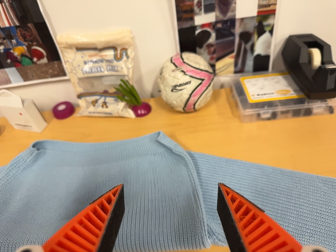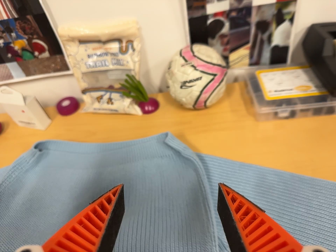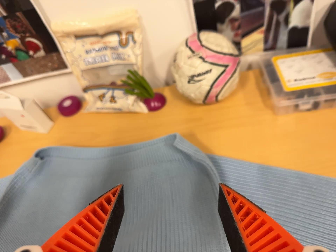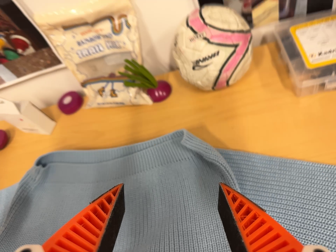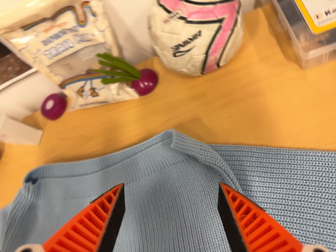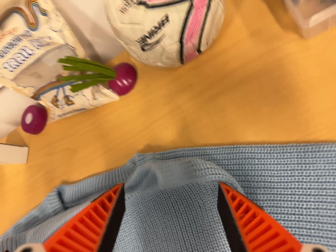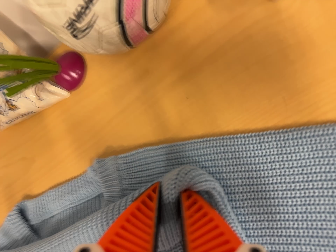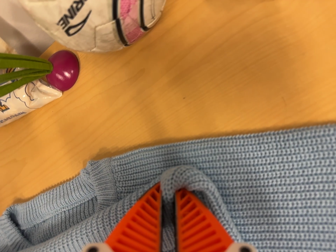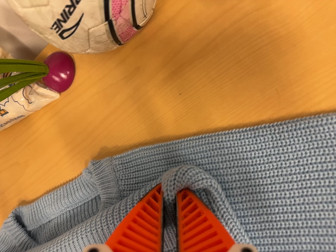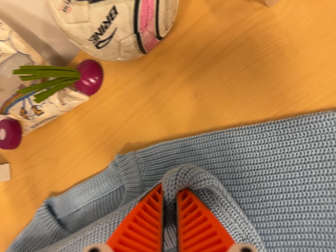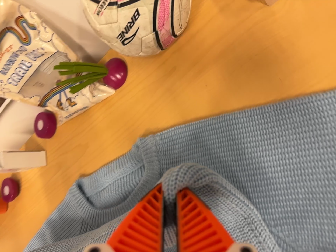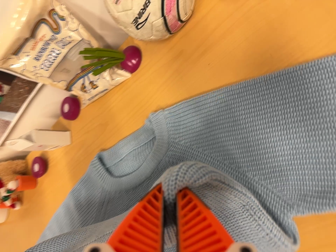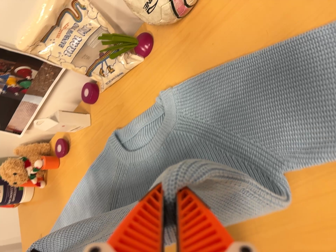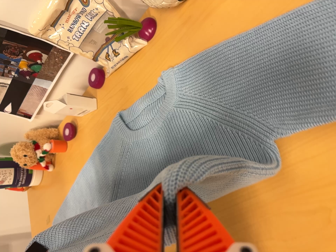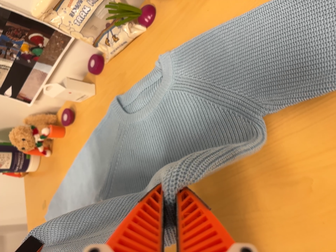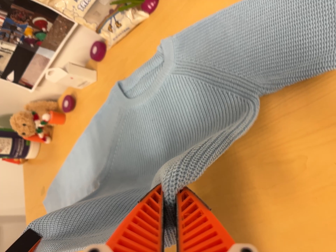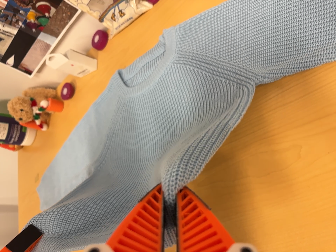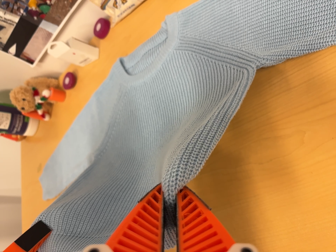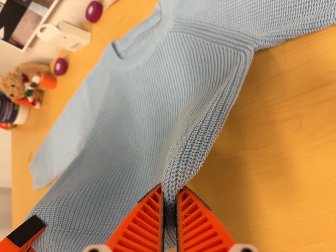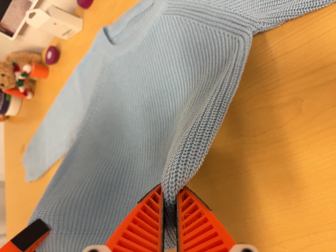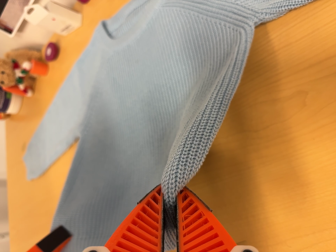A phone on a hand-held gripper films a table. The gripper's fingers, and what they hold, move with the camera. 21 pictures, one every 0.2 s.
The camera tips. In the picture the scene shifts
upward.
0.0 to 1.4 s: The camera travels forward, toward the top of its view and to its right, about 34 cm. Its aim tips toward the bottom of its view by about 30 degrees. It rolls about its line of sight by about 35 degrees, and the scene rotates counterclockwise.
1.4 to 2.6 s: The camera pans to its left by about 20 degrees. It travels backward and toward the bottom of its view, about 24 cm, so what stands in front gets smaller.
2.6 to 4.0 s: The camera travels toward the bottom of its view, about 12 cm, so close, fixed things drift upward.
The film runs backward here.
